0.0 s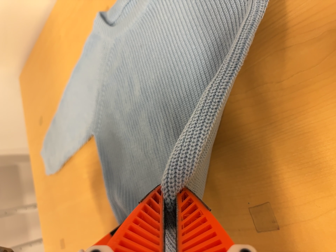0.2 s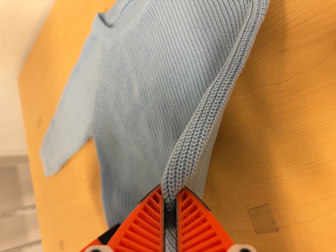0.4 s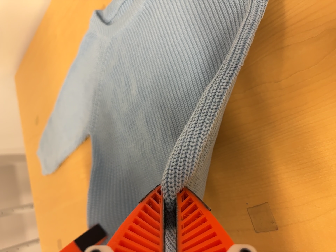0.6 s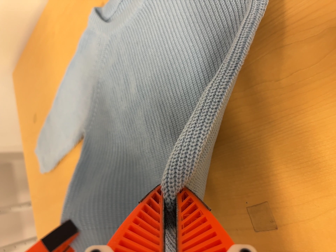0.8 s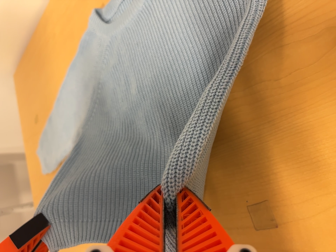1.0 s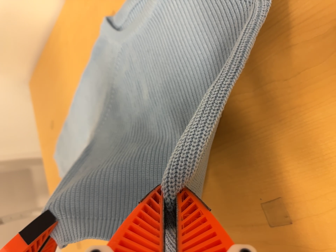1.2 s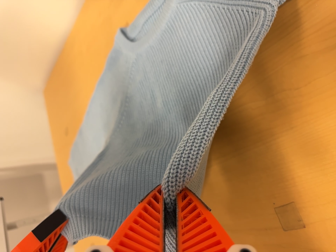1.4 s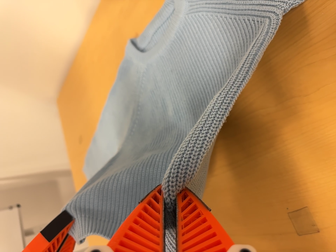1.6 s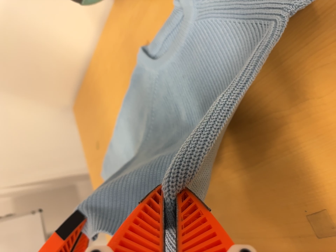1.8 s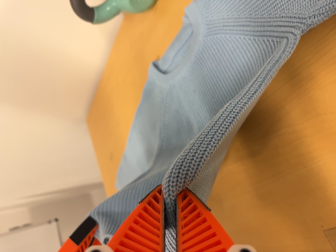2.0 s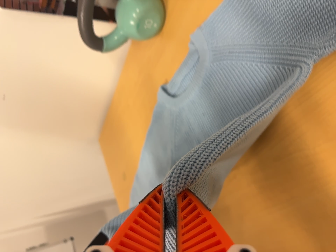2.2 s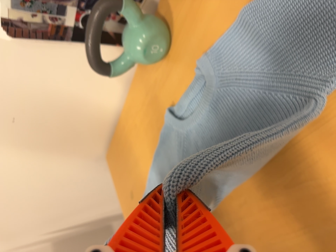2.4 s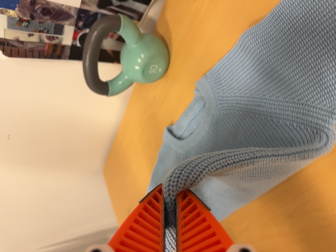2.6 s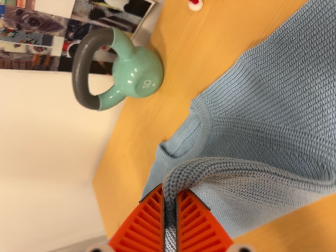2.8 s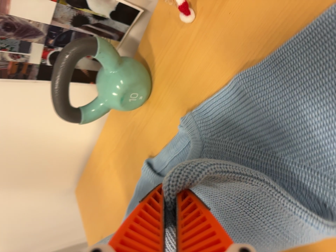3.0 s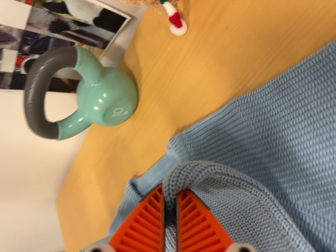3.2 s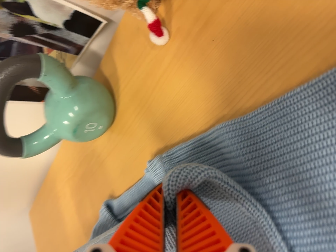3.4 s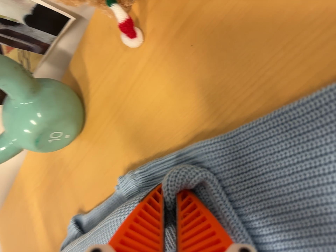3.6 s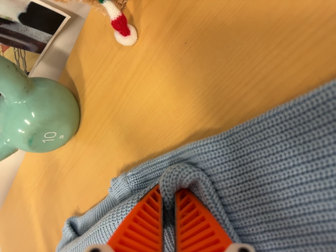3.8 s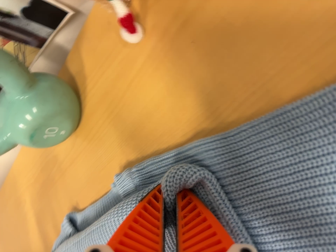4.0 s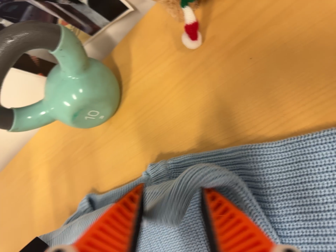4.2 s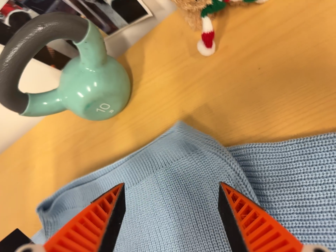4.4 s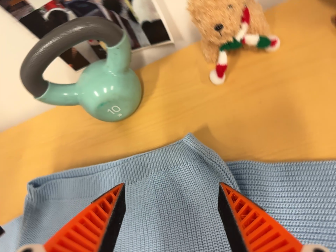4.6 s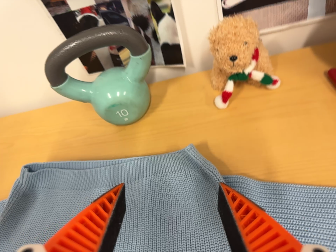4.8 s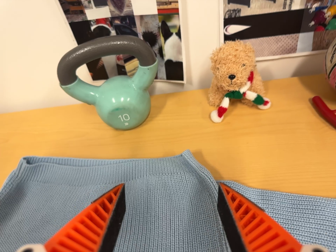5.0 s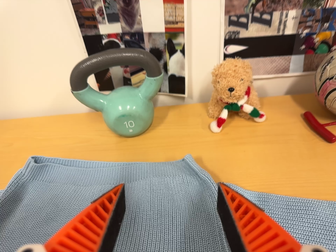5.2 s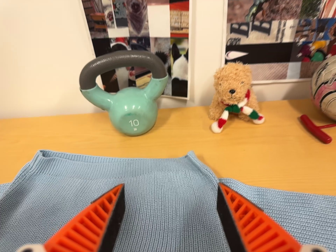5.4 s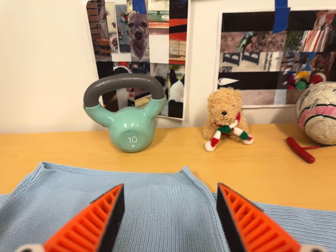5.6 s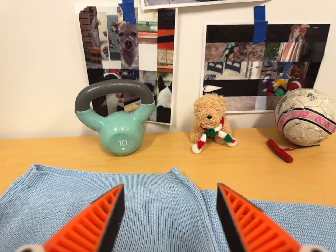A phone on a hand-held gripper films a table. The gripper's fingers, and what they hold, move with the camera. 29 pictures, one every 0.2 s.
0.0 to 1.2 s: The camera shifts only a little, or ends up much as it began.
1.2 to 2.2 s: The camera pans to its left by about 10 degrees. It travels toward the top of its view, about 9 cm, so close, fixed things drift downward. It rolls about its line of sight by about 10 degrees, and the scene rotates counterclockwise.
2.2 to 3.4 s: The camera swings to its right by about 15 degrees, and the scene slides to the left. It travels forward and toward the top of its view, about 24 cm, so what stands in front looms larger.
3.4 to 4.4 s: The camera travels to its left, backward and toward the bottom of its view, about 14 cm. Its aim tips toward the top of its view by about 10 degrees. It rolls about its line of sight by about 30 degrees, and the scene rotates clockwise.
4.4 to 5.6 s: The camera pans to its right by about 15 degrees. It travels backward, toward the bottom of its view and to its left, about 24 cm, so what stands in front gets smaller. Its aim tips toward the top of its view by about 30 degrees. It rolls about its line of sight by about 20 degrees, and the scene rotates clockwise.
The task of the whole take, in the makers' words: fold up.
The film runs forward here.
